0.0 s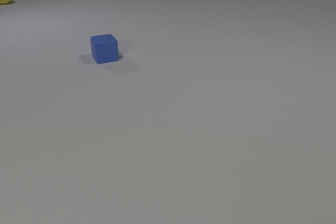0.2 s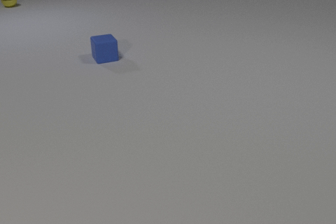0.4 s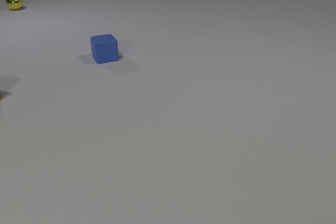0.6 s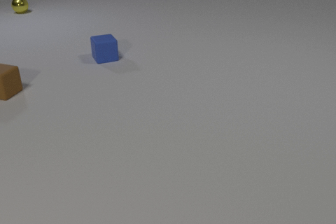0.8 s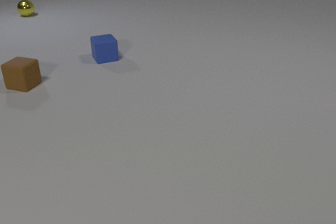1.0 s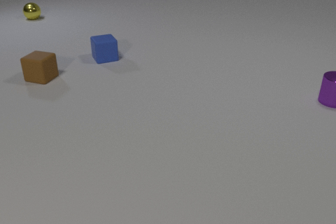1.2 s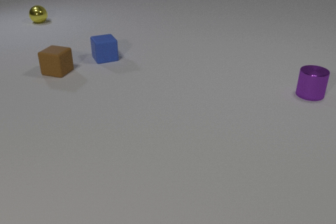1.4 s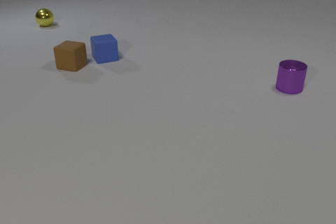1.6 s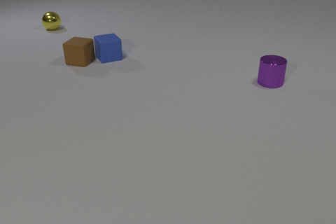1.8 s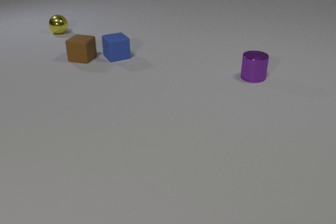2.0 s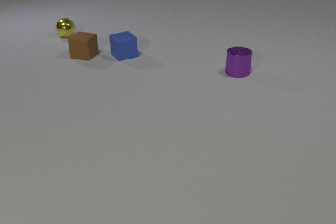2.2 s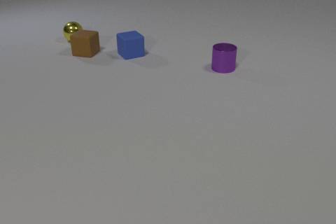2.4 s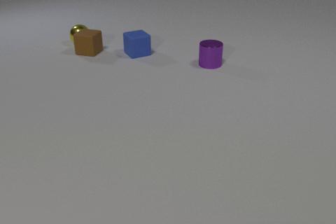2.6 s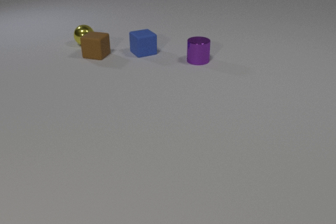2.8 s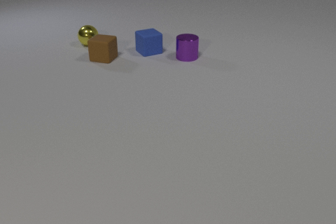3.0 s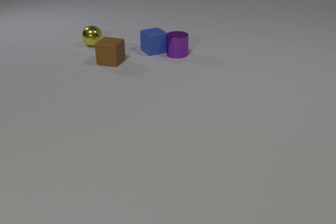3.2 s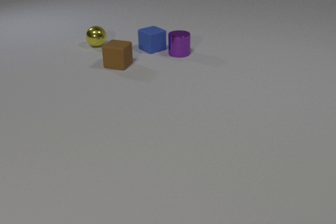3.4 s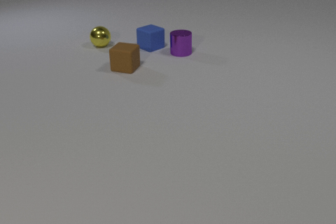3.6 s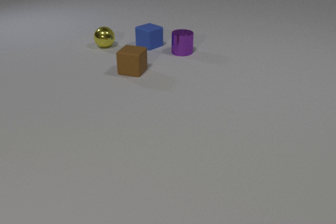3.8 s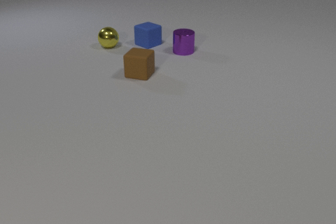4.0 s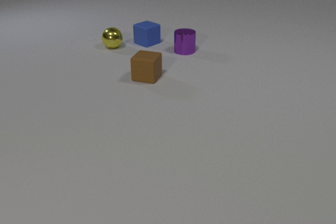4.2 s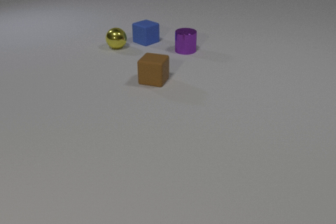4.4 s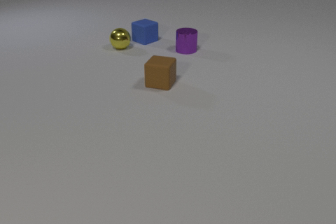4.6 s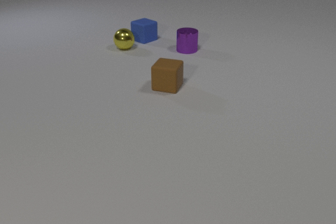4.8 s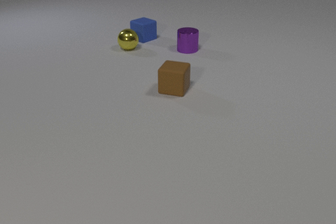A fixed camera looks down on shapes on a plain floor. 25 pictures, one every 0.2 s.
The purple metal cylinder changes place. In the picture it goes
to the left.
The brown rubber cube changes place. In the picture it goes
to the right.
0.0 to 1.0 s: The brown rubber cube comes in at the left edge, slides to the right and away from the camera. The yellow metal sphere rolls toward the camera. The purple metal cylinder comes in at the right edge, slides to the left.
1.0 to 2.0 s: The brown rubber cube slides away from the camera and to the right. The blue rubber cube slides to the right. The yellow metal sphere rolls toward the camera and to the right. The purple metal cylinder slides to the left and away from the camera. The brown rubber cube and the blue rubber cube collide.
2.0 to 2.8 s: The brown rubber cube slides to the right and toward the camera. The blue rubber cube slides to the right. The yellow metal sphere rolls toward the camera and to the right. The purple metal cylinder slides to the left and away from the camera. The brown rubber cube and the yellow metal sphere collide.
2.8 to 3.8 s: The brown rubber cube slides toward the camera and to the right. The blue rubber cube slides away from the camera. The yellow metal sphere rolls to the right and toward the camera. The purple metal cylinder slides away from the camera. The blue rubber cube and the purple metal cylinder collide.
3.8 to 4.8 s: The brown rubber cube slides toward the camera and to the right. The blue rubber cube slides away from the camera. The yellow metal sphere rolls to the right and toward the camera. The purple metal cylinder slides away from the camera.
How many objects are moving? 4.
What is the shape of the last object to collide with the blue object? cylinder.
How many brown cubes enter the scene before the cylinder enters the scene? 1.
